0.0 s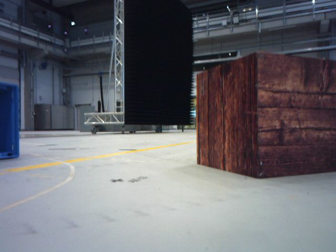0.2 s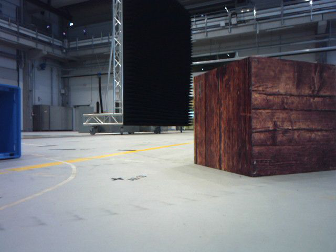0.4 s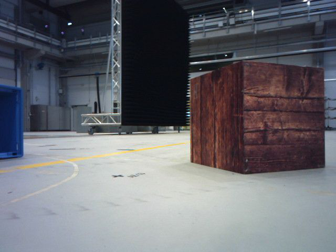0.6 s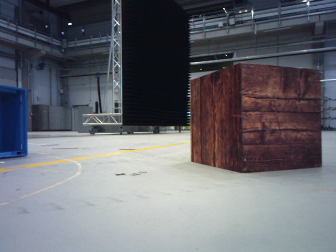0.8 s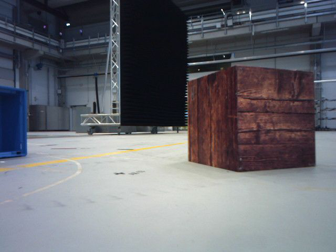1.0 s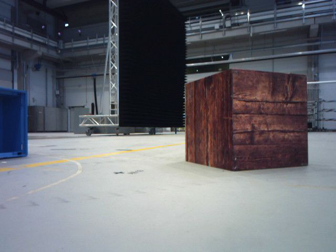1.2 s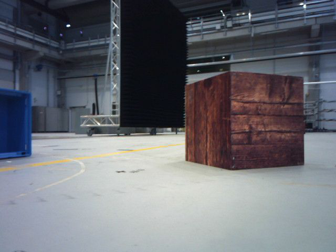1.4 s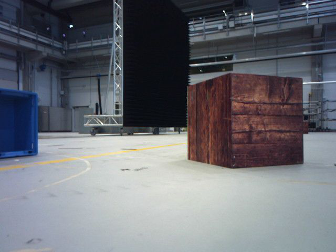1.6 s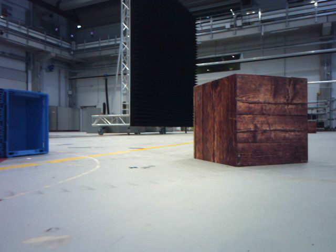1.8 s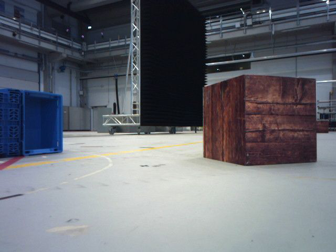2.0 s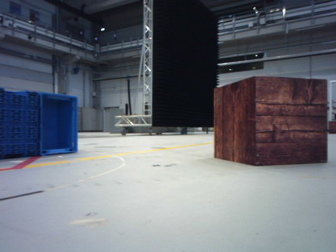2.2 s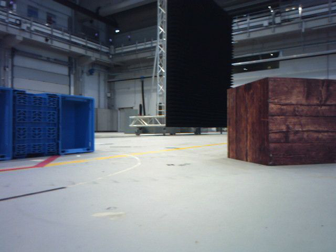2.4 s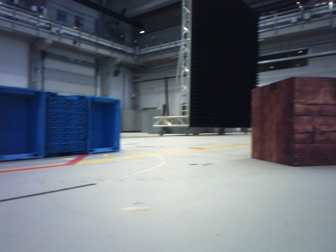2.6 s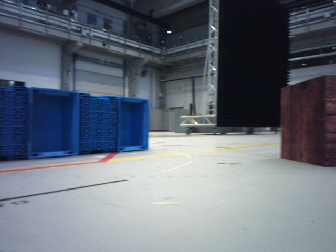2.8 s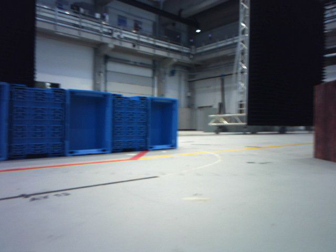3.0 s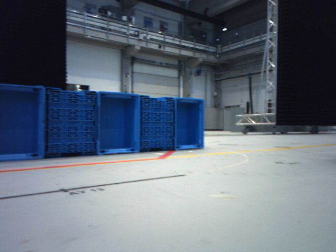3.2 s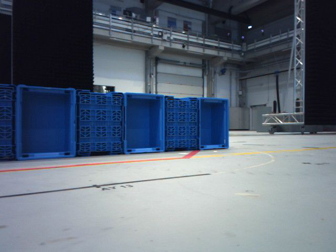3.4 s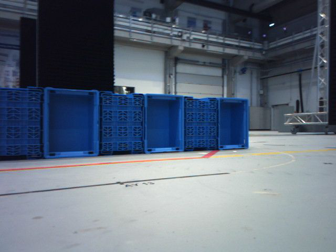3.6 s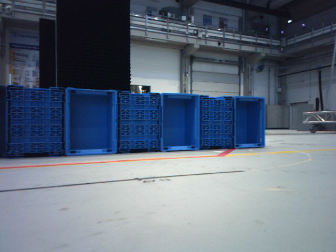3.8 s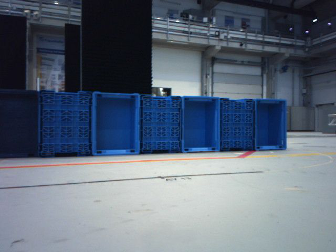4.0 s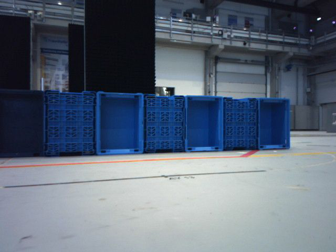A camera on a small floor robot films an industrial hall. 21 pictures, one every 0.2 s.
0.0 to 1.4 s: The camera travels backward, about 0.3 m, so what stands in front gets smaller.
1.4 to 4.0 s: The camera swings to its left by about 45 degrees, and the scene slides to the right. It travels backward, about 0.5 m.
The film runs backward here.
